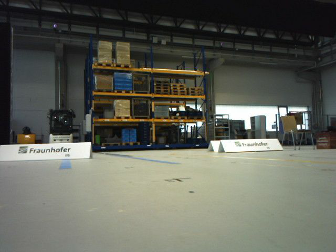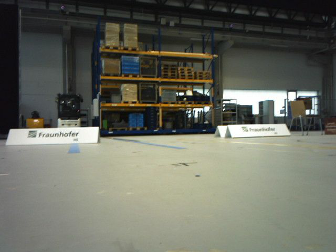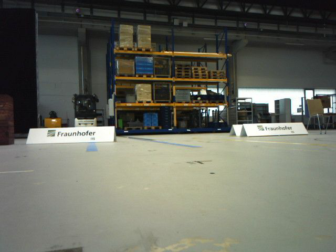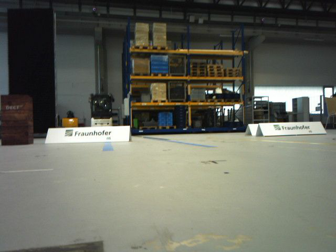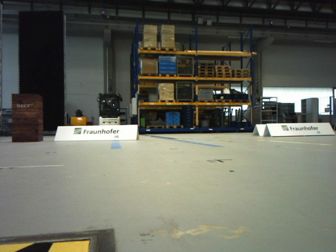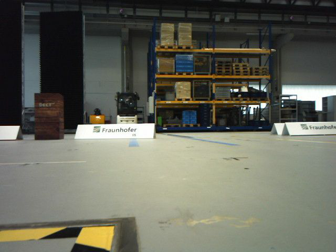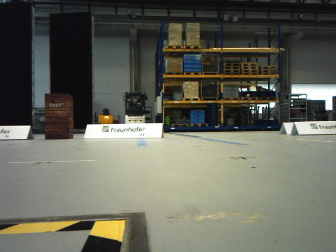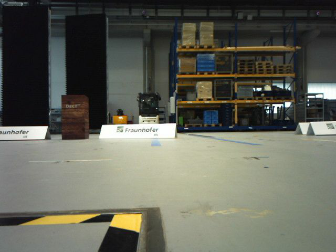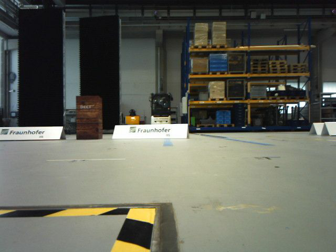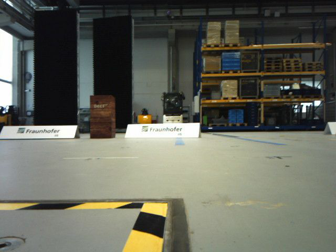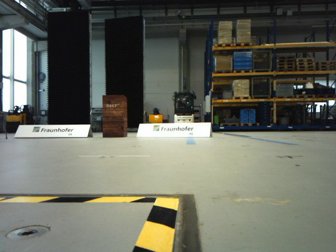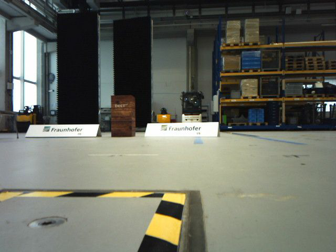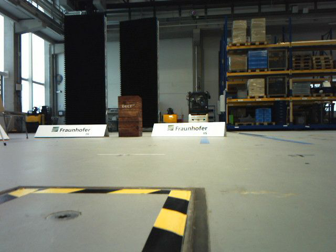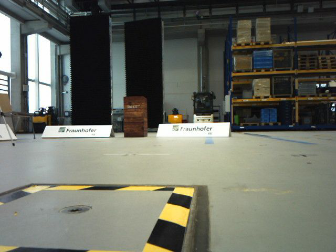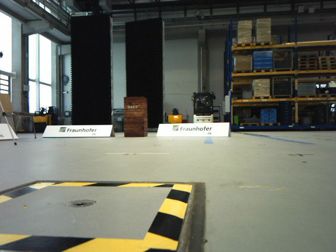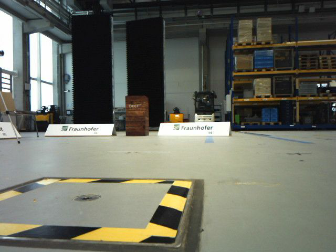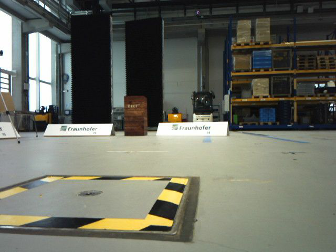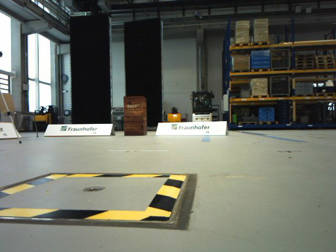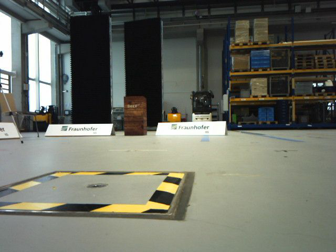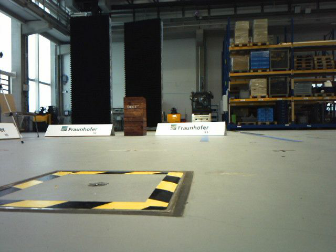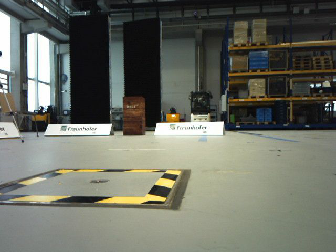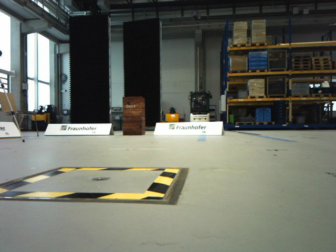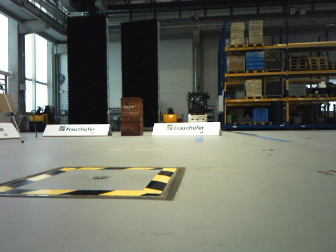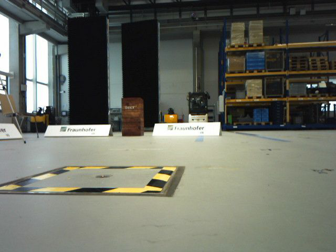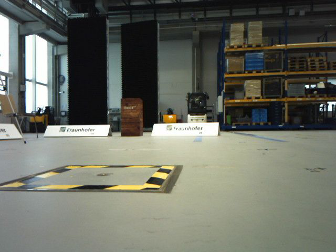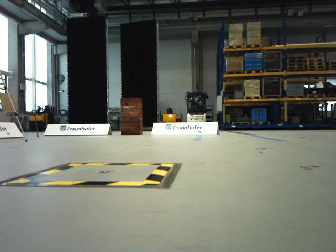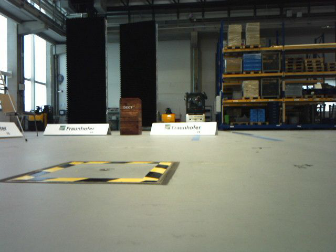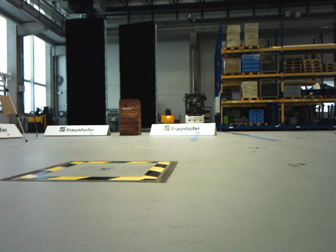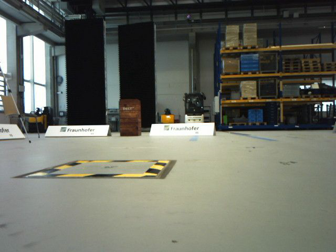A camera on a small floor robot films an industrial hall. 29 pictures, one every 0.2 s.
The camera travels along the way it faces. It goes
backward.
0.0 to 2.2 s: The camera pans to its left, which is counterclockwise from overhead, by about 25 degrees. It travels backward, about 0.4 m, so what stands in front gets smaller.
2.2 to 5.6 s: The camera travels backward, about 0.7 m, so what stands in front gets smaller.
The film runs backward here.
